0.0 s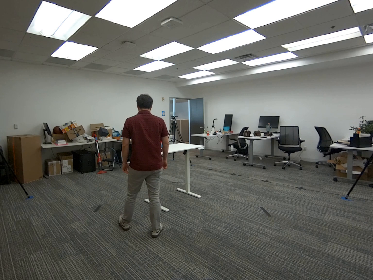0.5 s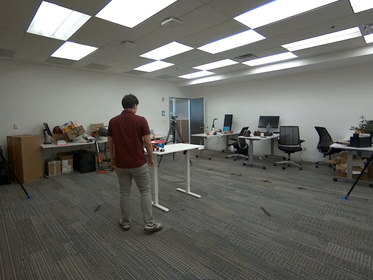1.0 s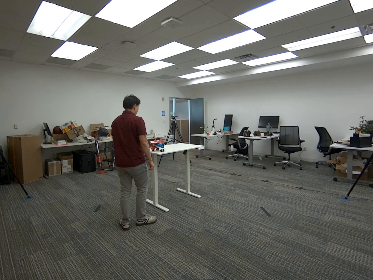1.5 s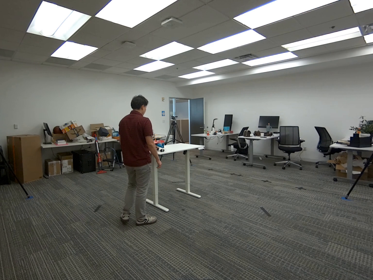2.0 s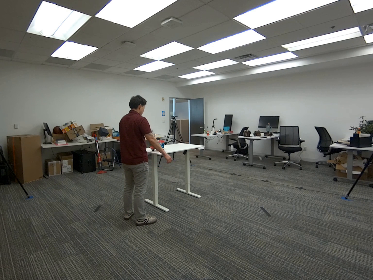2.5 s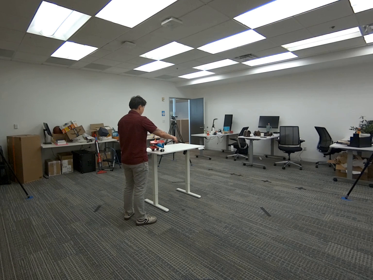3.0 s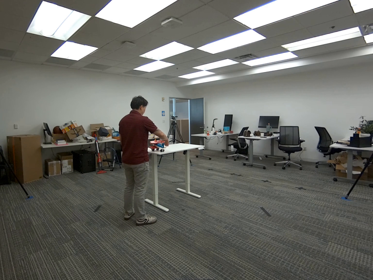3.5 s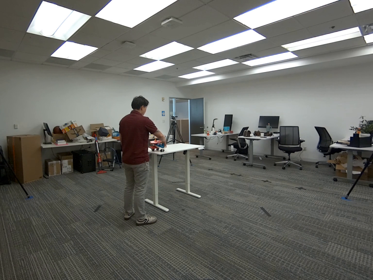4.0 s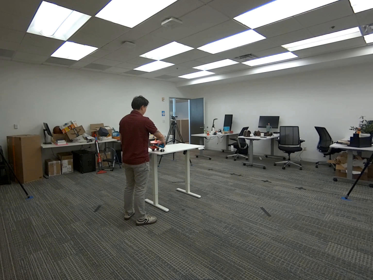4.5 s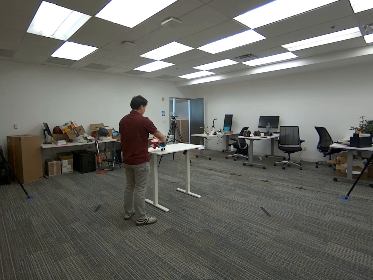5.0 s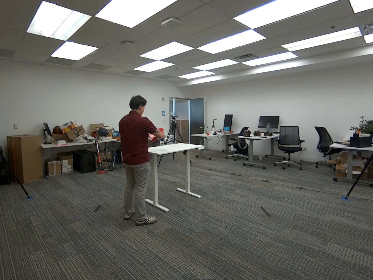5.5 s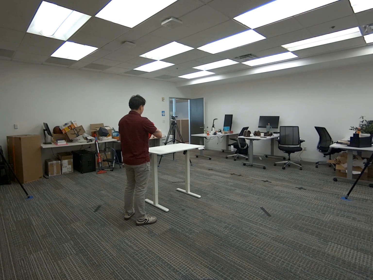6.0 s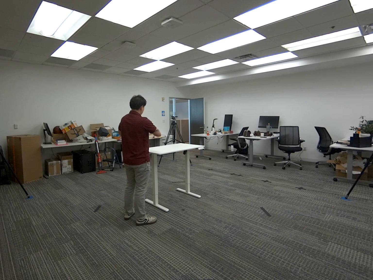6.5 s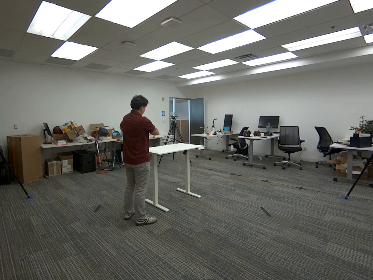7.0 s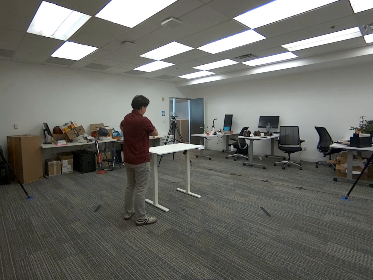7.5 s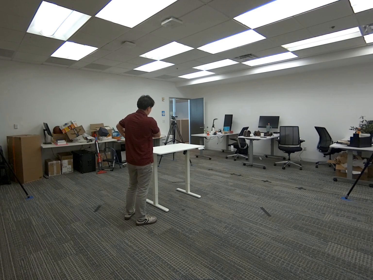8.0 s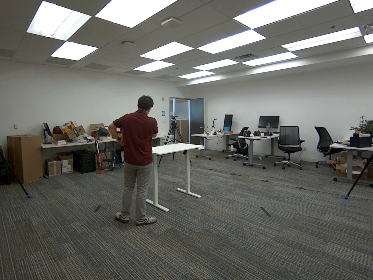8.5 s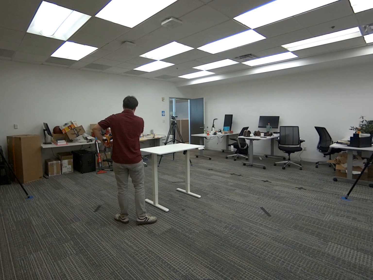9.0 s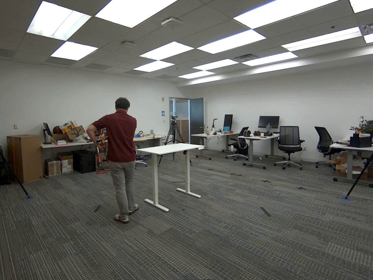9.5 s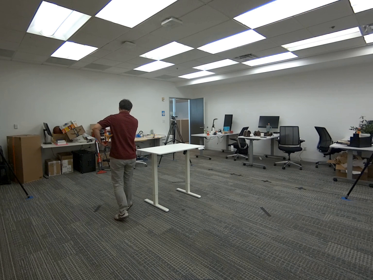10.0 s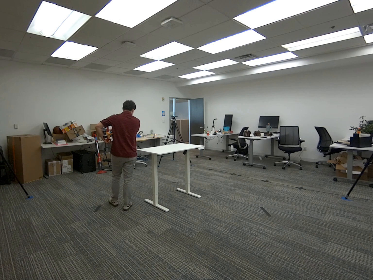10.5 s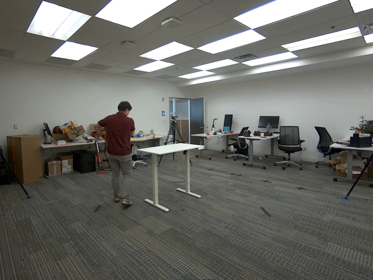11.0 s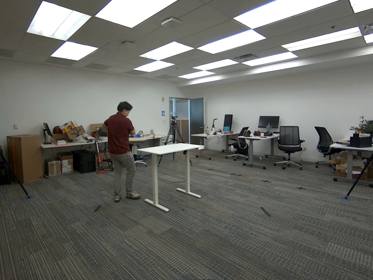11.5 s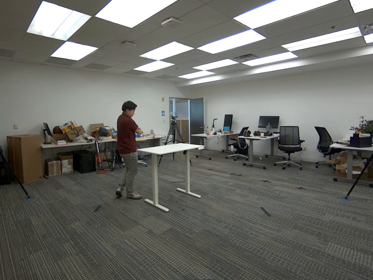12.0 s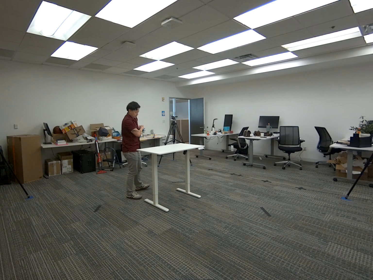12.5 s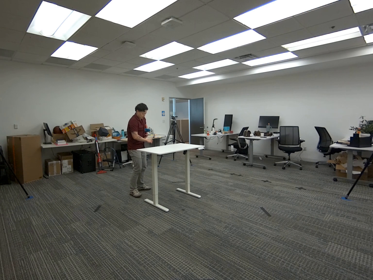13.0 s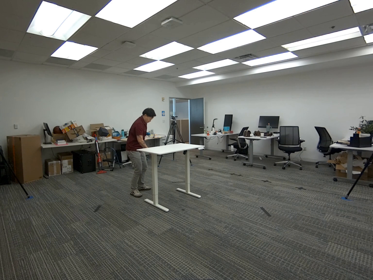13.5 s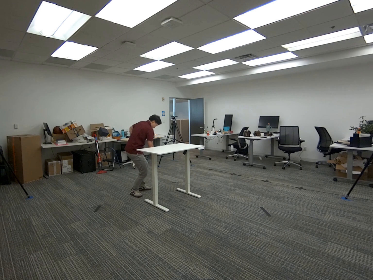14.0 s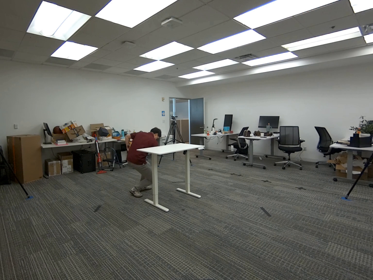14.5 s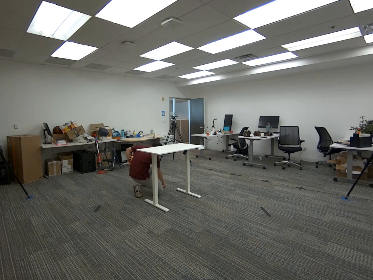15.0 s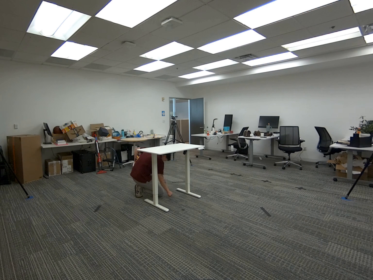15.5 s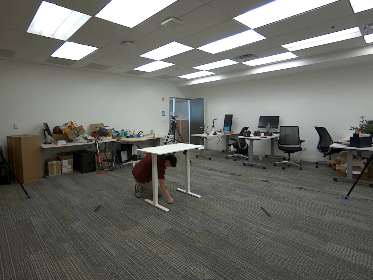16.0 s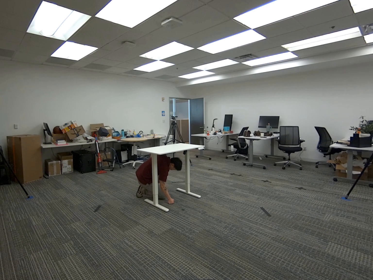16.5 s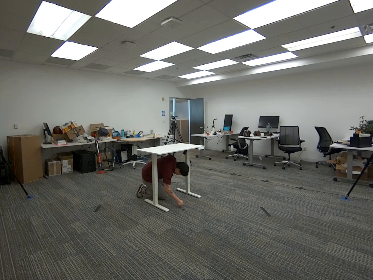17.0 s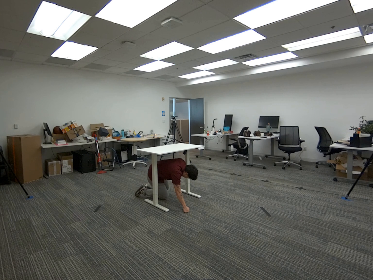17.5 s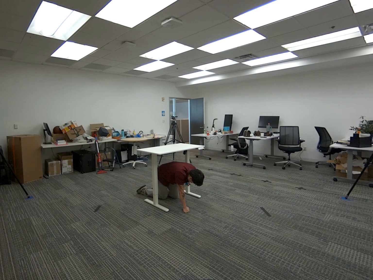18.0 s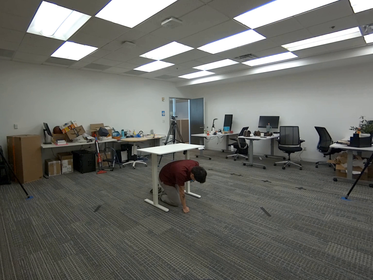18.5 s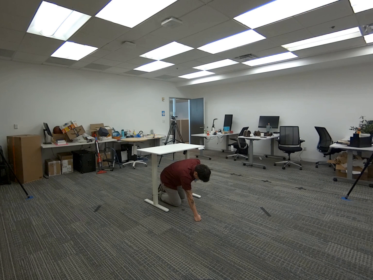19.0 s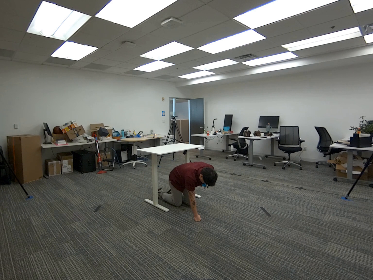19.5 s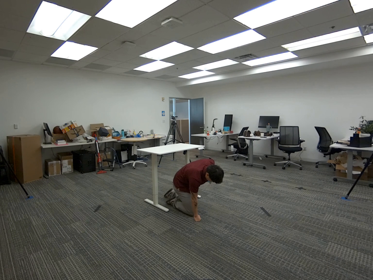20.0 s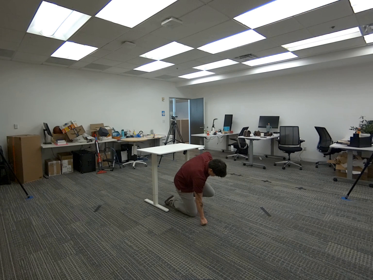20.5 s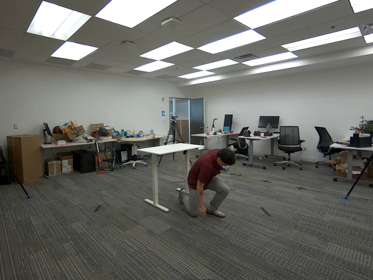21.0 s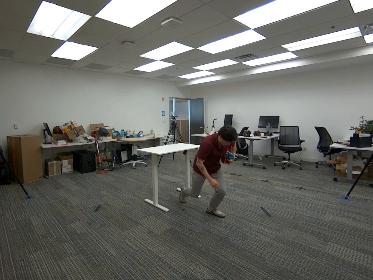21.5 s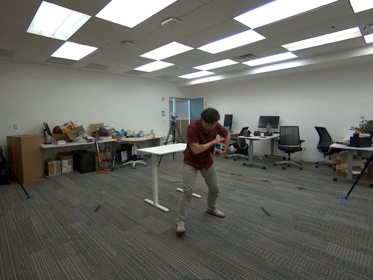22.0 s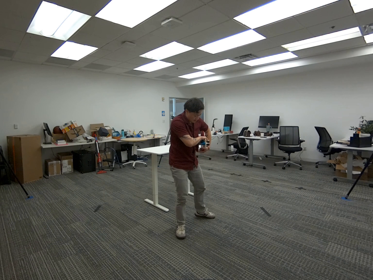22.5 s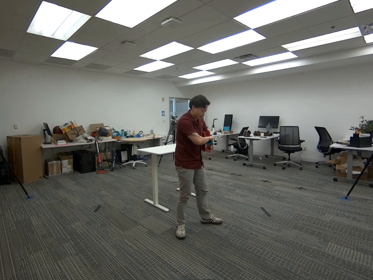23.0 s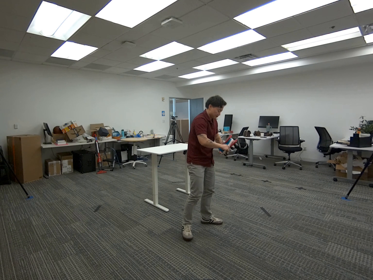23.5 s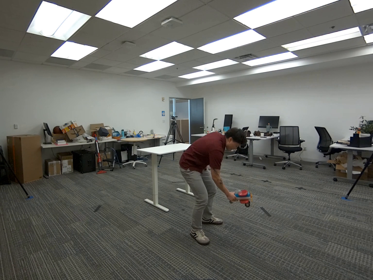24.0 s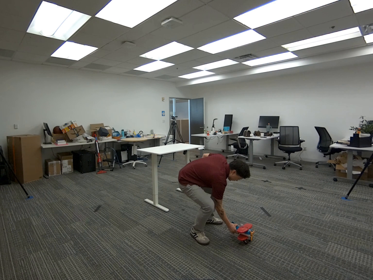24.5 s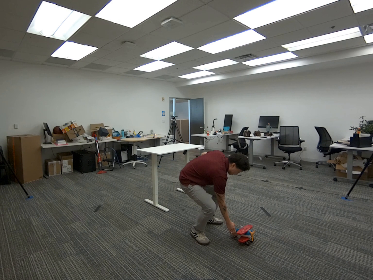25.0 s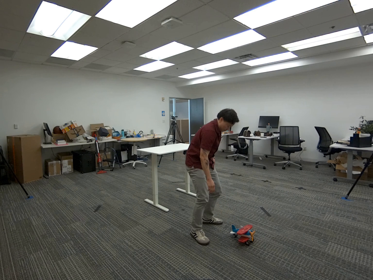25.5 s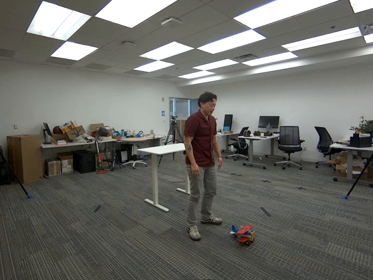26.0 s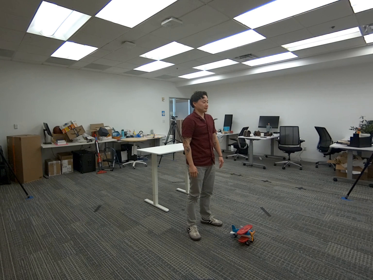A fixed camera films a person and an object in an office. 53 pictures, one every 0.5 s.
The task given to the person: Walk to the airplane on the ground, pick it up with your right hand, tuck it under your left arm, and crawl under and through the desk. Place the airplane back on the ground.
